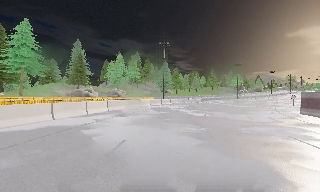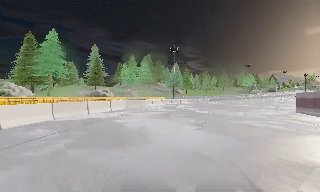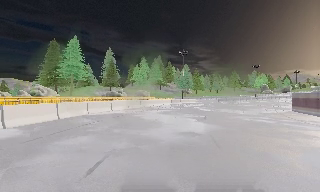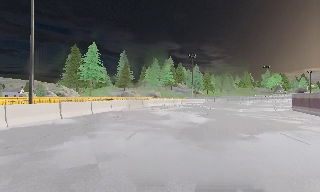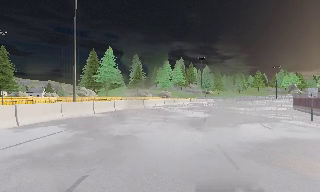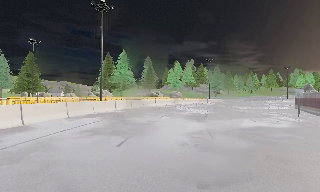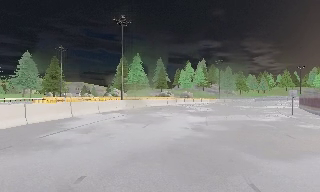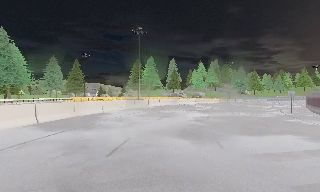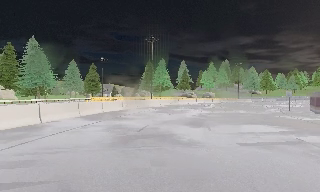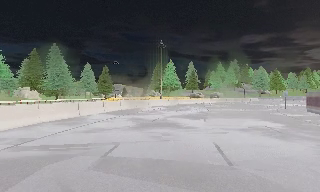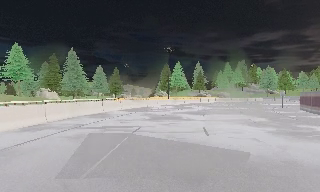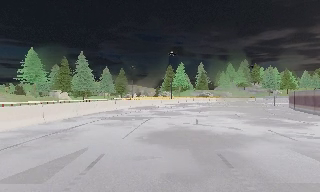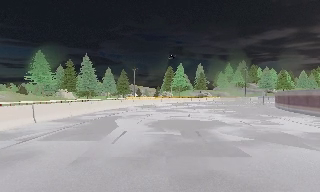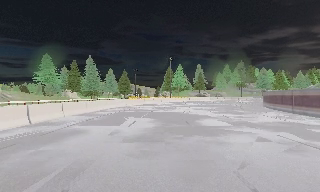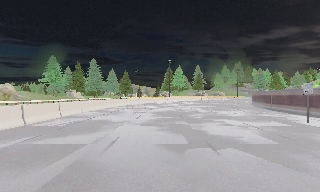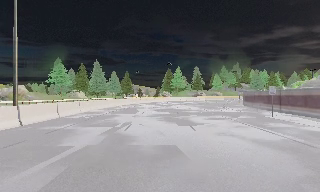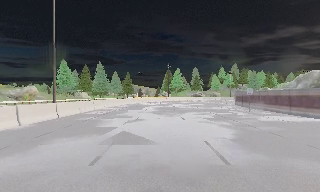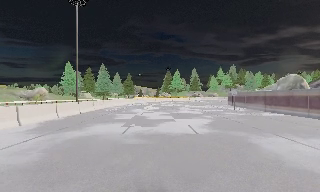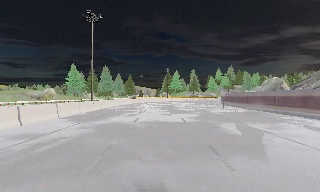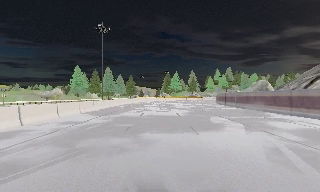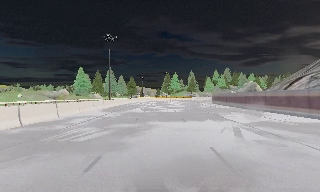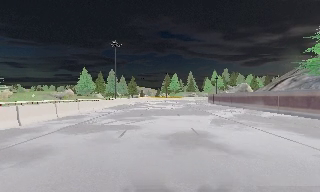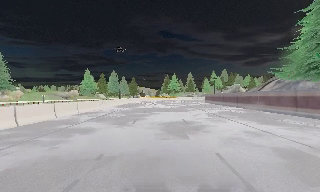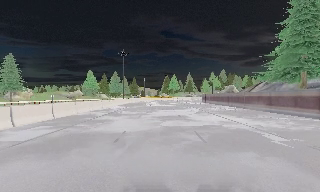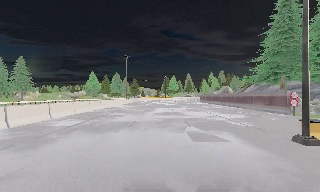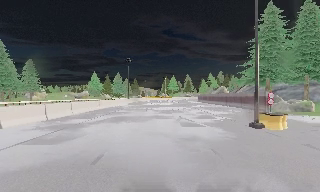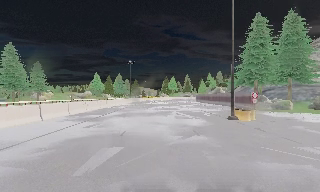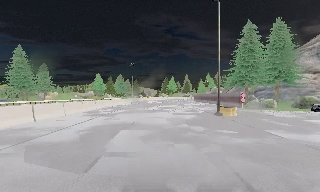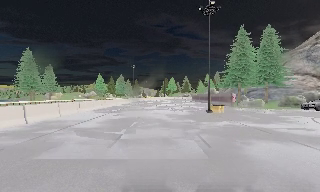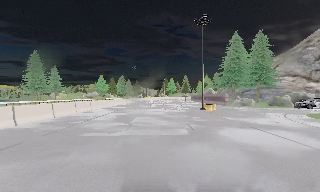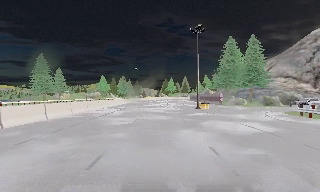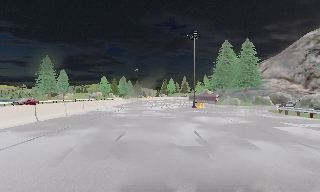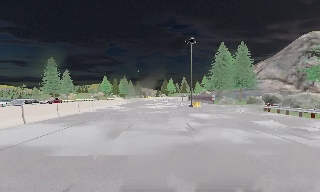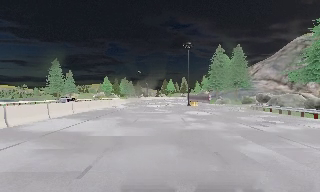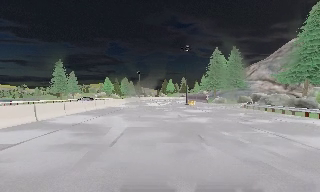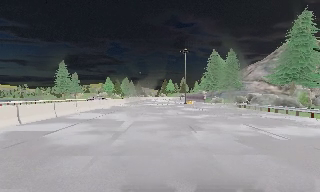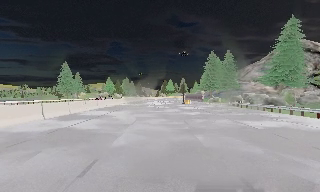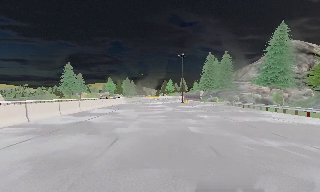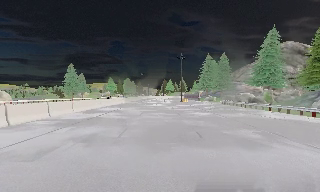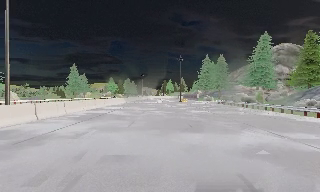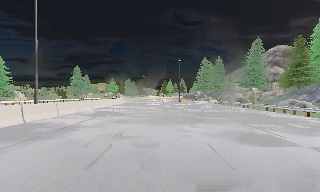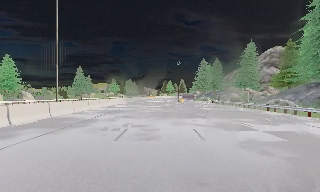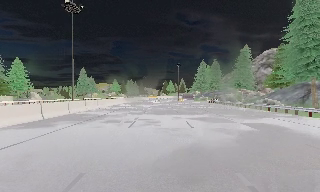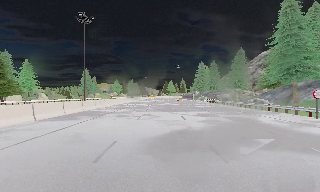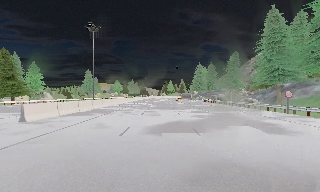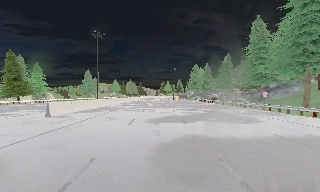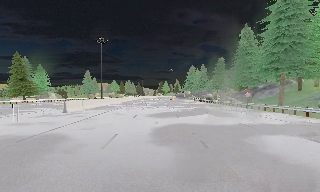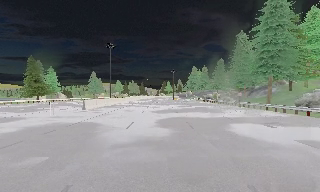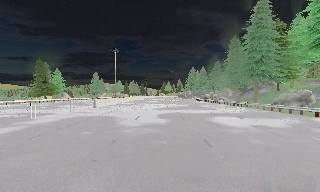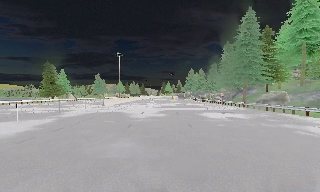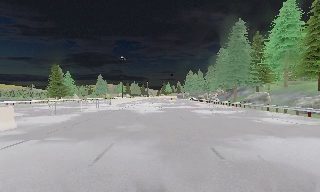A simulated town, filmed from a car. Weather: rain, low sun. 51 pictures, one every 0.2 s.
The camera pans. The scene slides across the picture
to the right.
The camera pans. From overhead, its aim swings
counterclockwise.
0.0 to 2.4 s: The camera pans to its left, which is counterclockwise from overhead, by about 40 degrees. It travels backward, about 35 m.
2.4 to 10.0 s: The camera travels backward, about 110 m, so what stands in front gets smaller.
The film runs backward here.
